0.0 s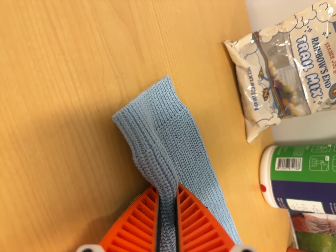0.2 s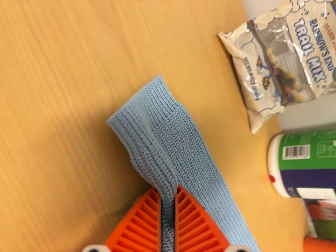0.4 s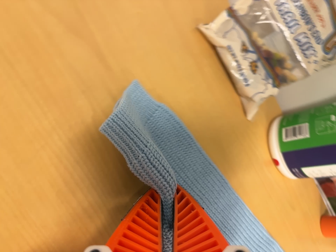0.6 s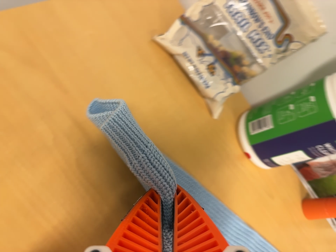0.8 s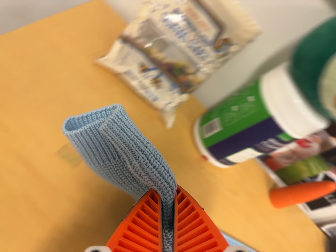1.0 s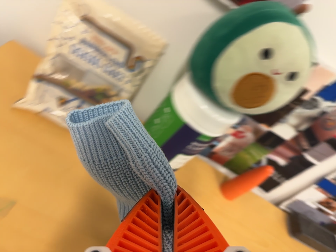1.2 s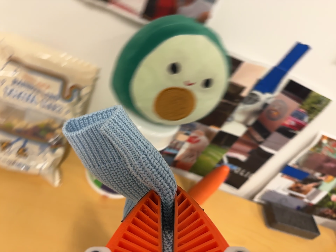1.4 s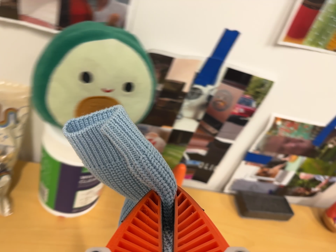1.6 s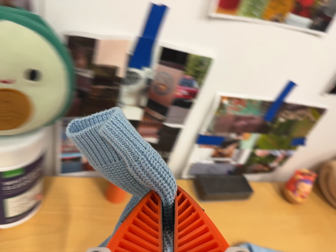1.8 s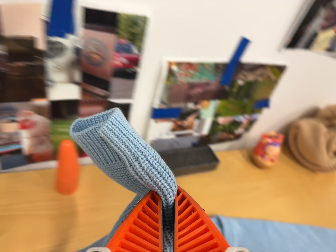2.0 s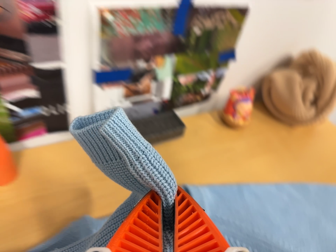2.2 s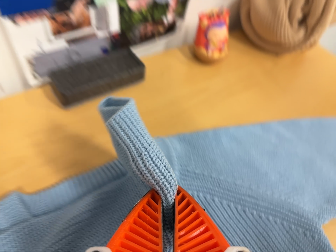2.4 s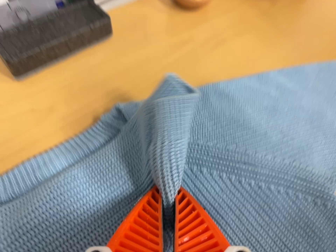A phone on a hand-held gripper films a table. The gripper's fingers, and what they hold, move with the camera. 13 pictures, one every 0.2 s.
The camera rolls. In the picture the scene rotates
counterclockwise.
0.0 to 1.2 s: The camera travels to its right, about 28 cm, so close, fixed things drift to the left. It rolls about its line of sight by about 55 degrees, and the scene rotates counterclockwise.
1.2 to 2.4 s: The scene slides to the left, as the camera pans about 15 degrees to its right. It travels to its right and forward, about 40 cm, so close, fixed things drift to the left. Its aim tips toward the bottom of its view by about 30 degrees, and the scene shifts upward. It rolls about its line of sight by about 40 degrees, and the scene rotates counterclockwise.
The film runs forward here.
